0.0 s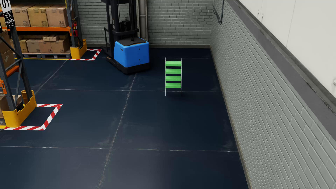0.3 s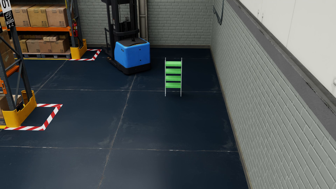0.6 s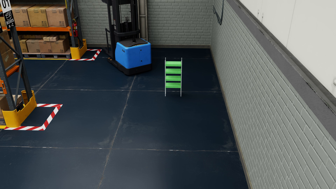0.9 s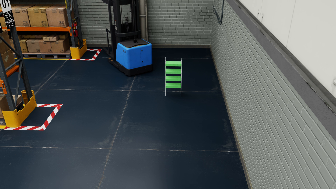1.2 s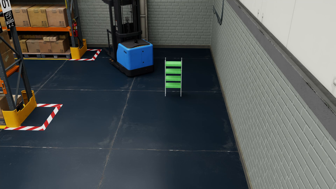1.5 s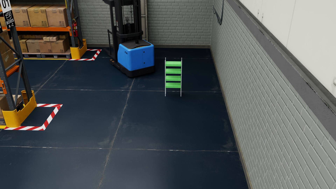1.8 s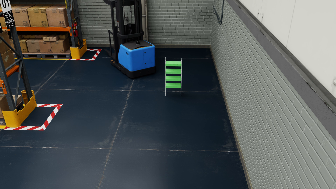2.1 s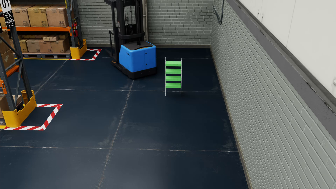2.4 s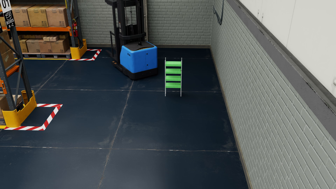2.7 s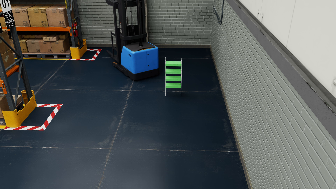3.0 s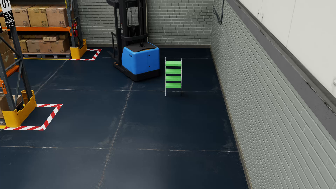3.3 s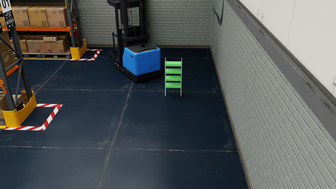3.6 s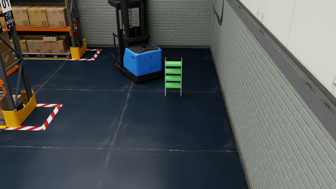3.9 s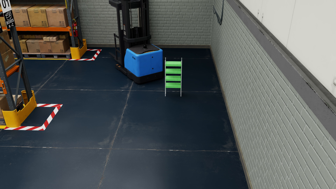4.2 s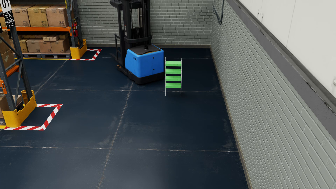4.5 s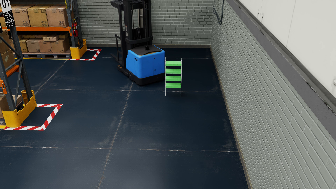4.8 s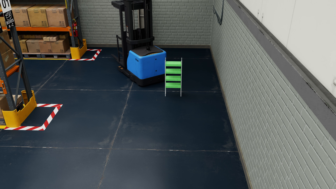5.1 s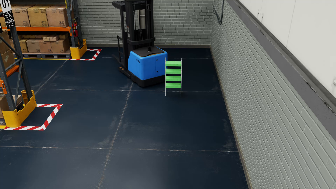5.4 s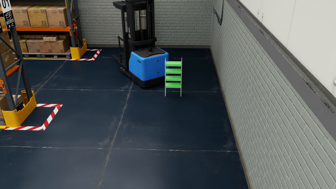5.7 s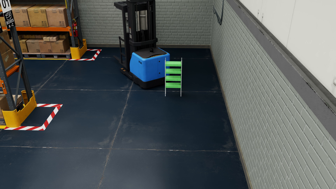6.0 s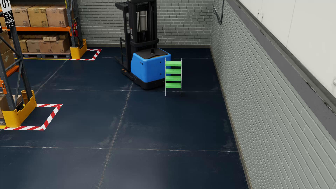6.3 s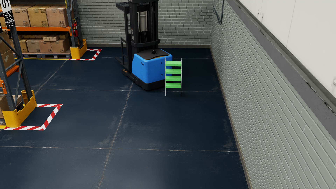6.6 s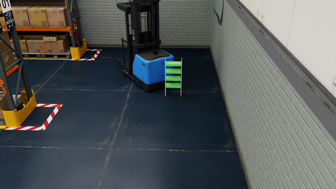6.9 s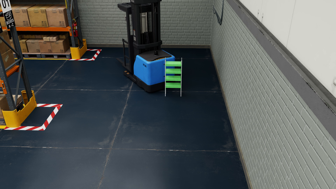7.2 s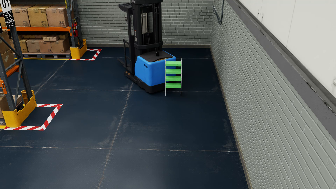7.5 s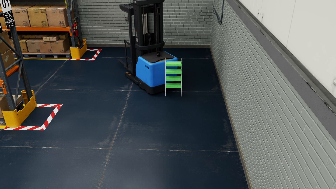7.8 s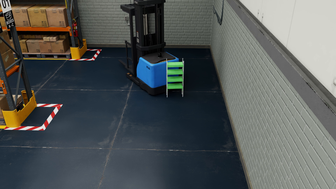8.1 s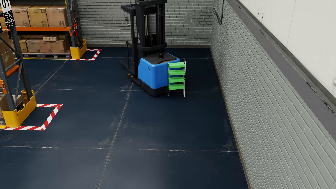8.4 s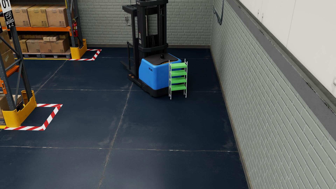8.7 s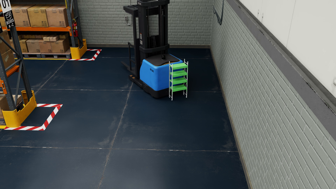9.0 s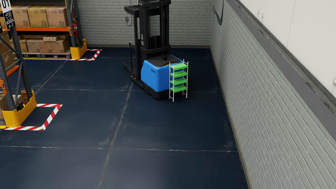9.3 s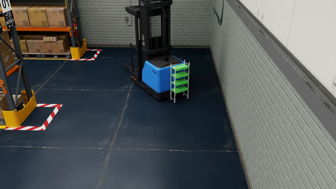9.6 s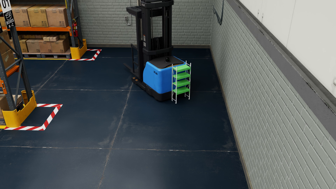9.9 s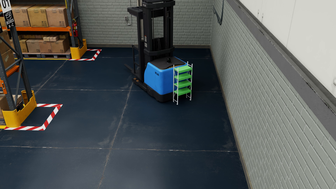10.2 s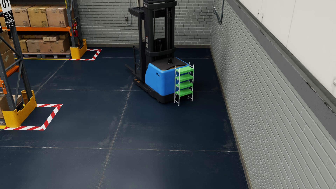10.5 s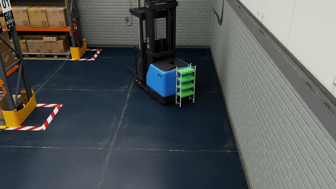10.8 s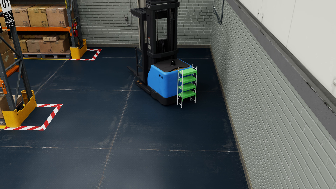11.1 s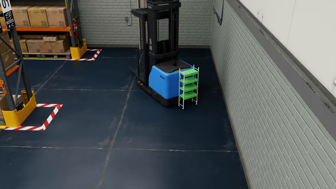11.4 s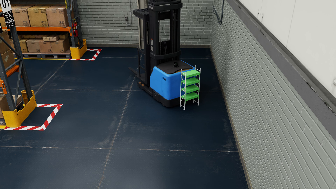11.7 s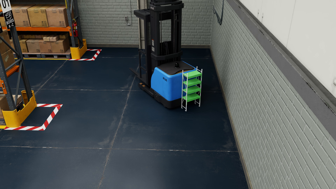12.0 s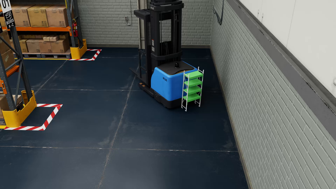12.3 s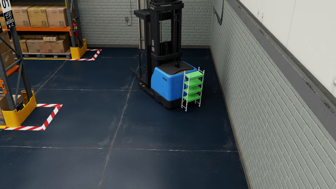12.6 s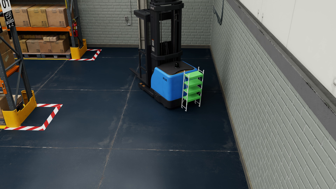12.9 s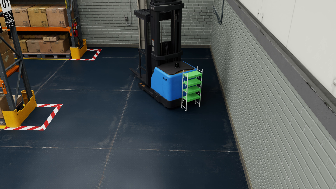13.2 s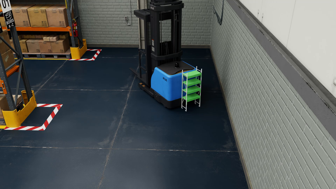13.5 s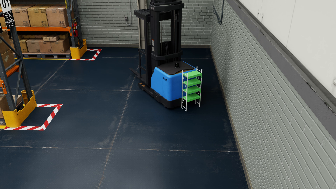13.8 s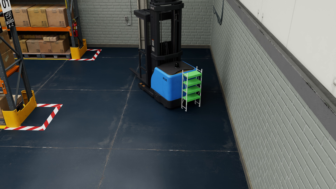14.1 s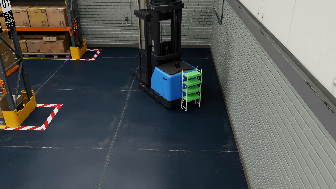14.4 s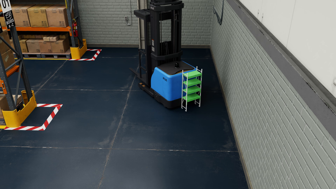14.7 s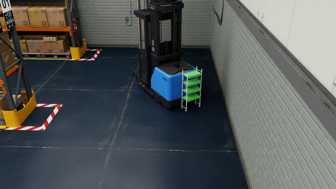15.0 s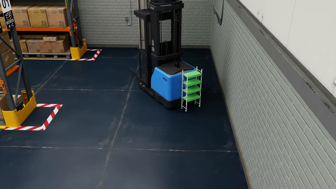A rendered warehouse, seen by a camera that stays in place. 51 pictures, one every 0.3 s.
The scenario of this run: A forklift runs into an object in its way.
